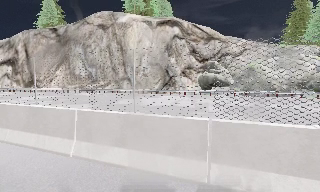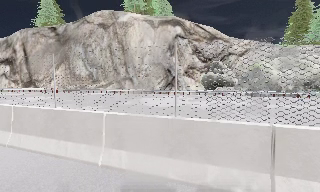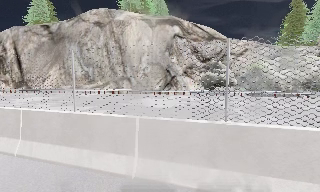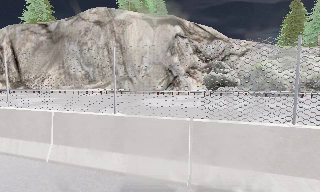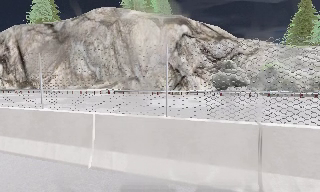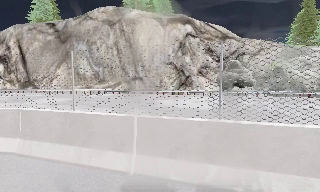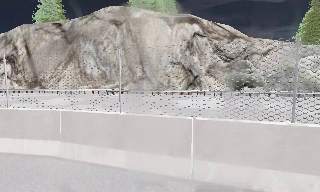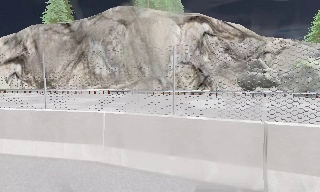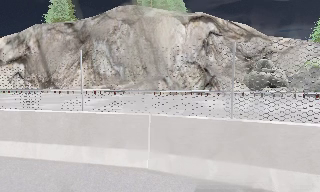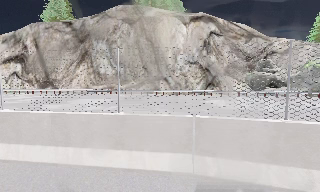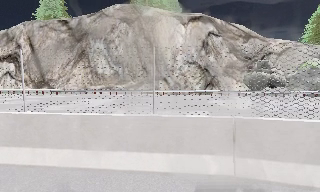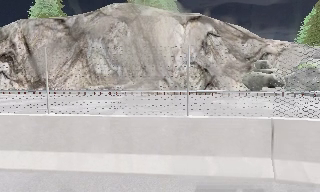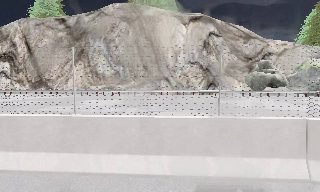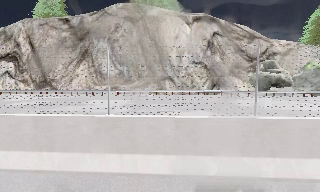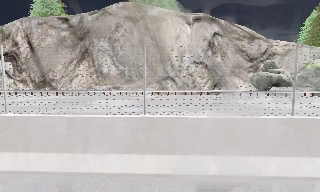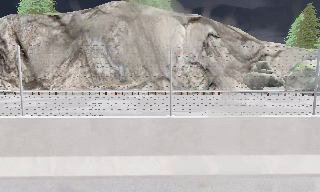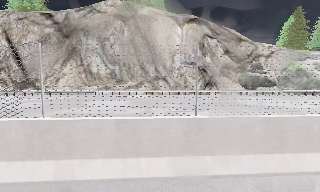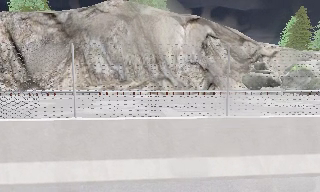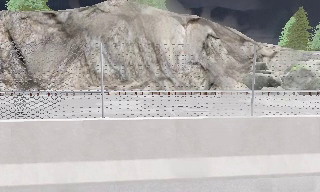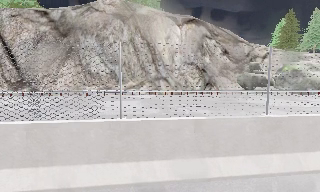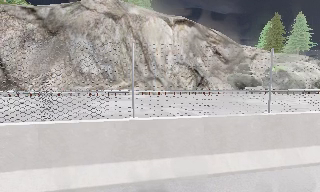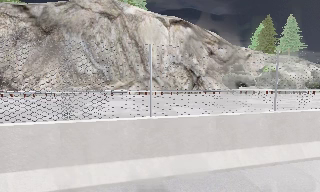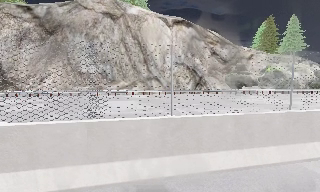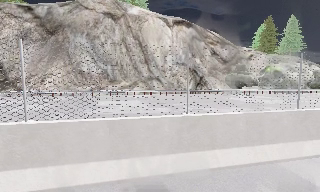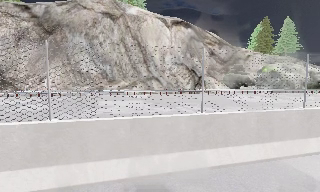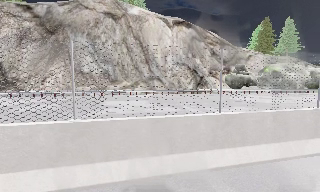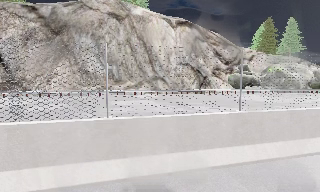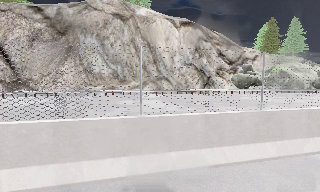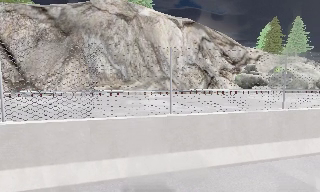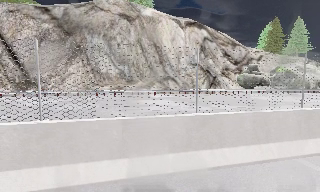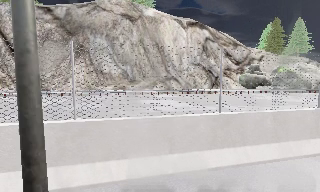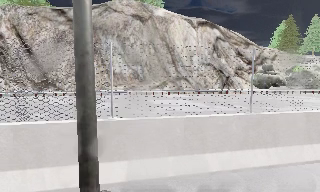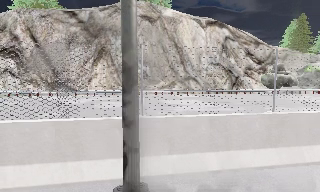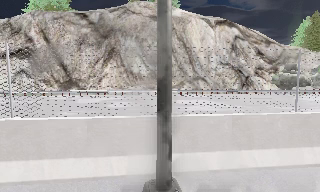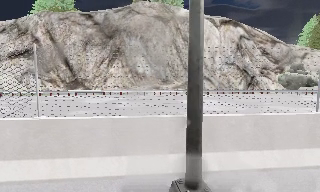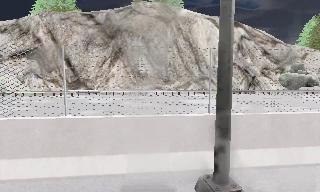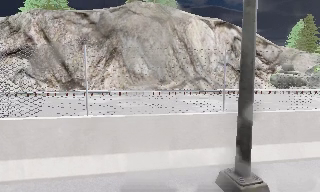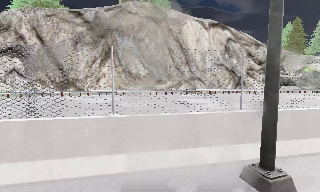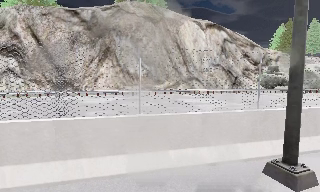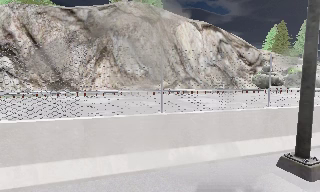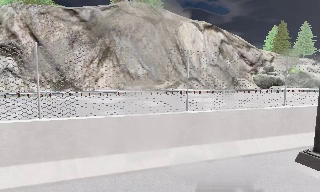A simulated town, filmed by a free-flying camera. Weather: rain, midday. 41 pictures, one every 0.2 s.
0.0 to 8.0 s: The camera pans to its right, which is clockwise from overhead, by about 25 degrees. It travels to its left, about 25 m, so close, fixed things drift to the right. It loses speed.
The film runs backward here.
